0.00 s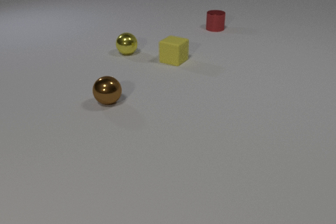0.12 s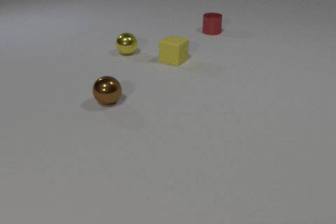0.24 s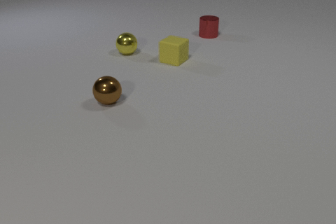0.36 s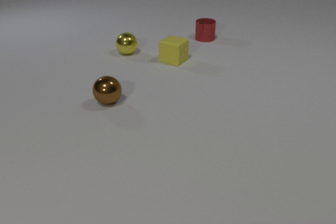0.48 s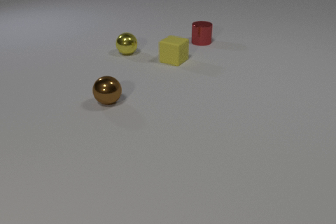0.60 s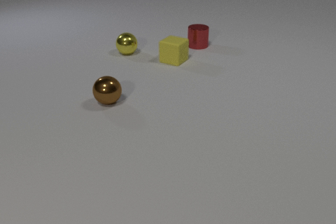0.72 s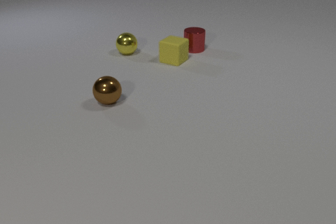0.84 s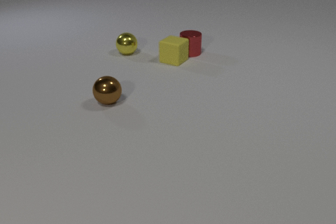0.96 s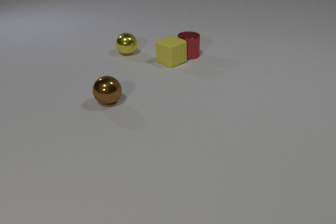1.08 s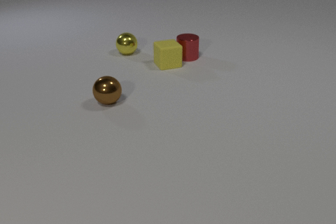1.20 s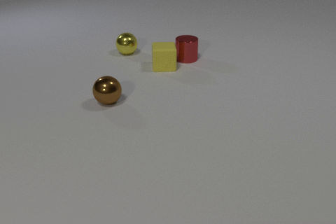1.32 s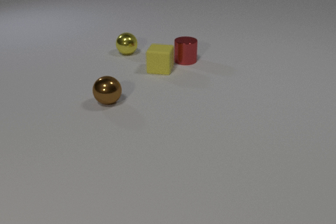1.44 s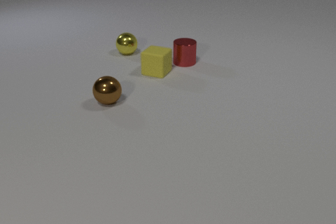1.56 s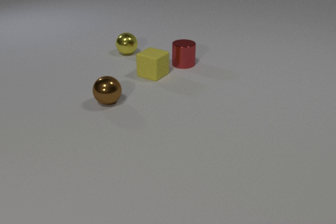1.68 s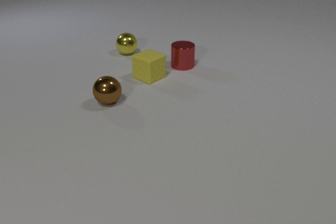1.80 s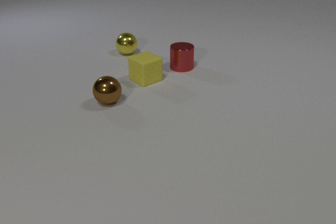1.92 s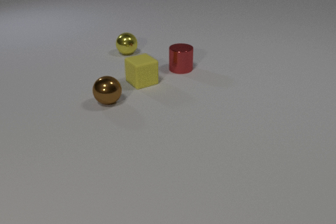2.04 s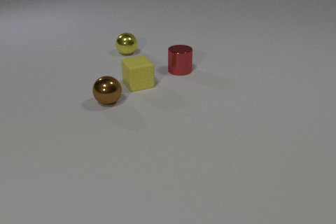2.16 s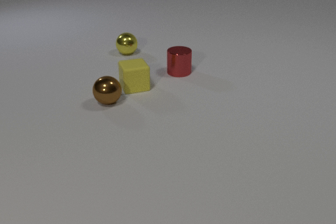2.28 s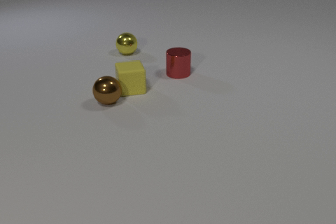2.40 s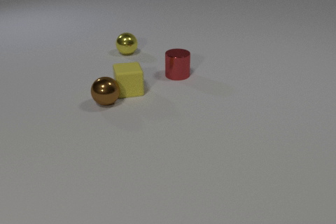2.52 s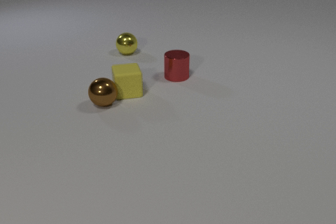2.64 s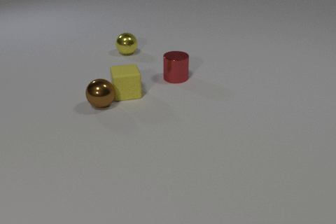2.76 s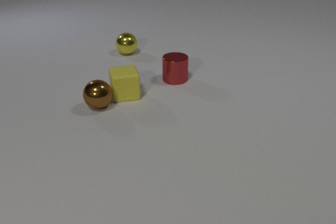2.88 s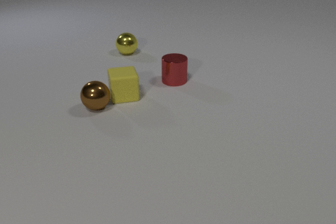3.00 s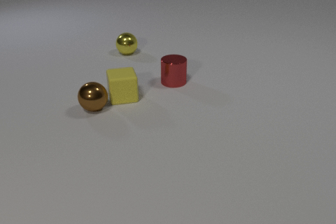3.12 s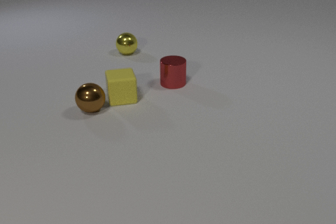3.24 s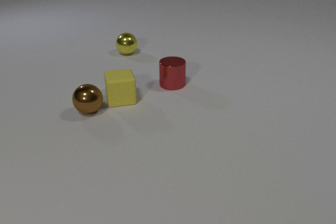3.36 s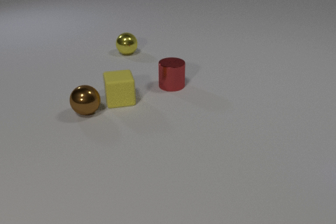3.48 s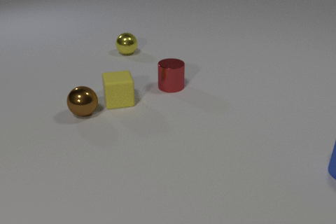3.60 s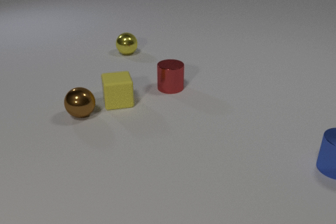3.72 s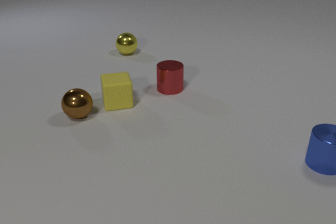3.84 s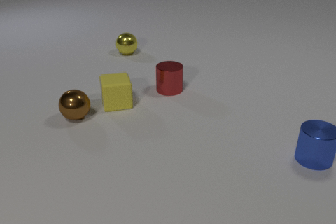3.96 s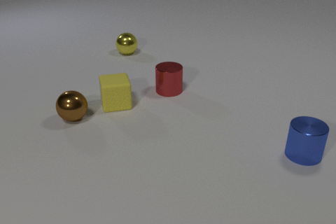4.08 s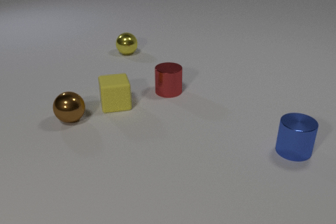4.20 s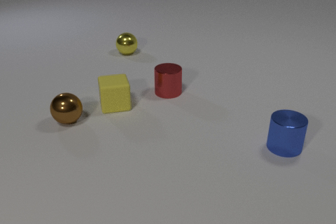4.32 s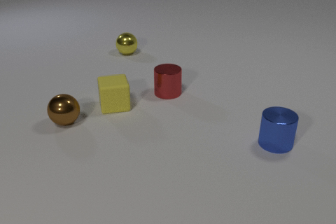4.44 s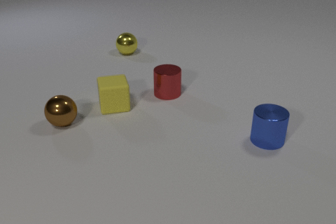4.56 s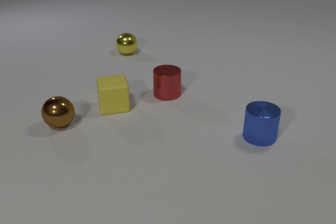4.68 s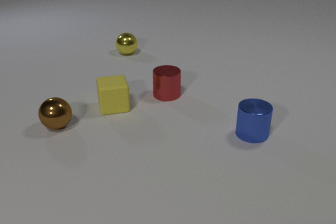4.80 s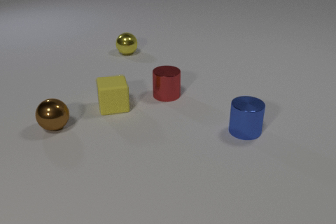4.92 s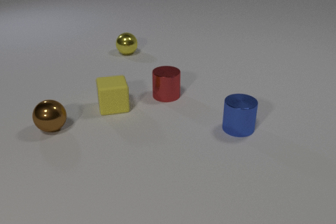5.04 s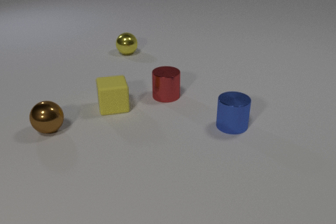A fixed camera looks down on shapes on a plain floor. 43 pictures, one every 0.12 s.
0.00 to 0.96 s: The red metal cylinder slides toward the camera. The red metal cylinder and the yellow rubber cube collide.
0.96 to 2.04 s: The red metal cylinder slides toward the camera. The yellow rubber cube slides toward the camera and to the left, spins clockwise seen from above by about 105 degrees, its near face sliding to the left.
2.04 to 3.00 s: The red metal cylinder slides toward the camera. The yellow rubber cube slides toward the camera and to the left. The brown metal sphere rolls to the left and toward the camera. The yellow rubber cube and the brown metal sphere collide.
3.00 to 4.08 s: The red metal cylinder slides toward the camera. The yellow rubber cube slides toward the camera and to the left. The brown metal sphere rolls to the left and toward the camera. The blue metal cylinder comes in at the right edge, slides to the left.
4.08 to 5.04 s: The red metal cylinder slides toward the camera. The brown metal sphere rolls to the left and toward the camera. The blue metal cylinder slides to the left and away from the camera.
What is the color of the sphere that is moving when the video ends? brown.
How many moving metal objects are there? 3.
How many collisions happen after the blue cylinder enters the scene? 0.
